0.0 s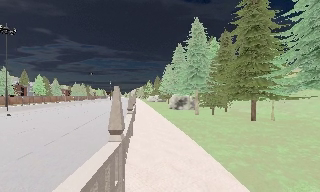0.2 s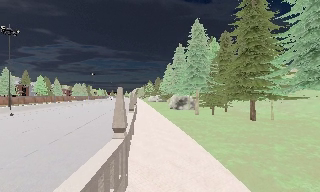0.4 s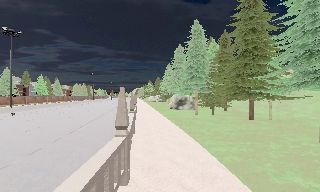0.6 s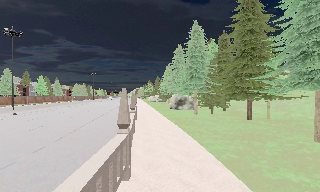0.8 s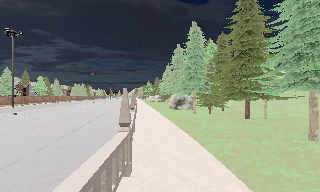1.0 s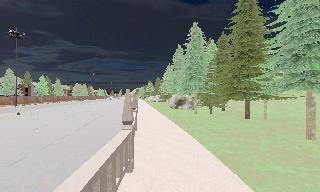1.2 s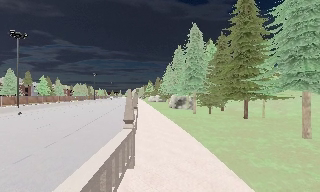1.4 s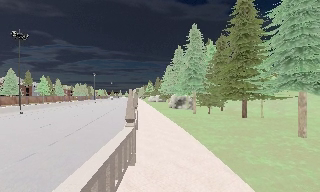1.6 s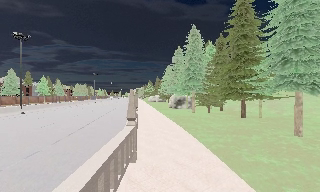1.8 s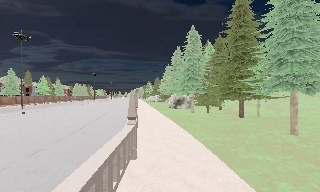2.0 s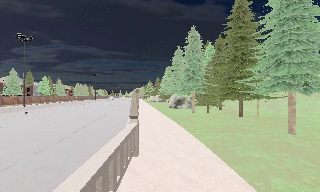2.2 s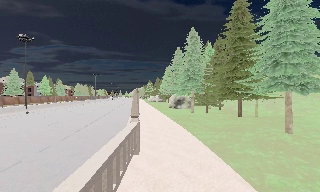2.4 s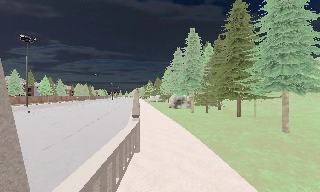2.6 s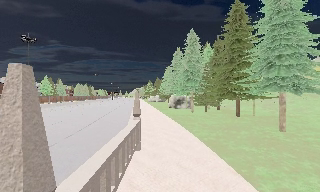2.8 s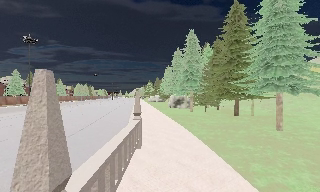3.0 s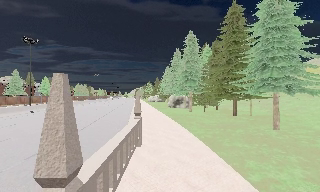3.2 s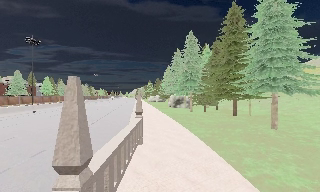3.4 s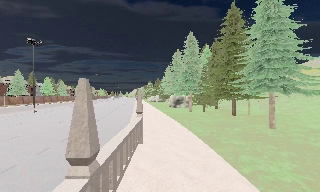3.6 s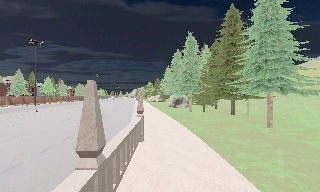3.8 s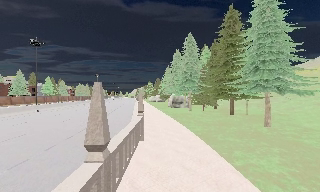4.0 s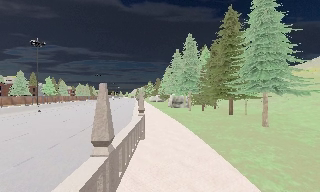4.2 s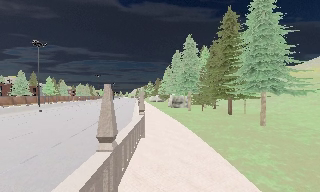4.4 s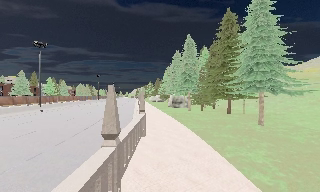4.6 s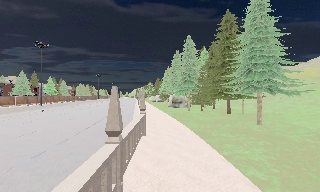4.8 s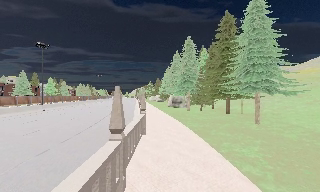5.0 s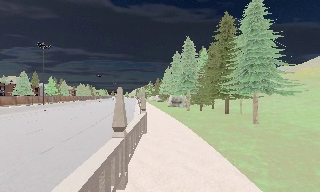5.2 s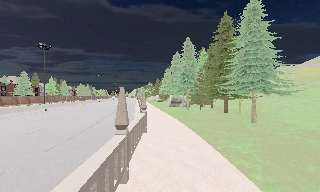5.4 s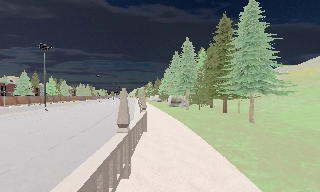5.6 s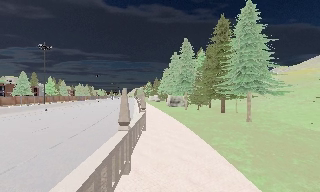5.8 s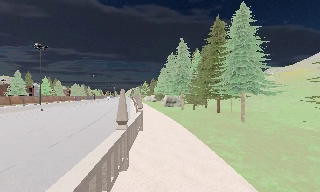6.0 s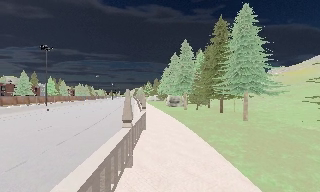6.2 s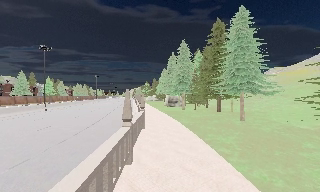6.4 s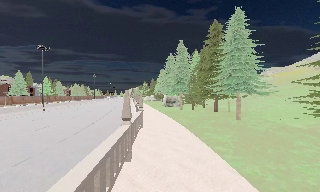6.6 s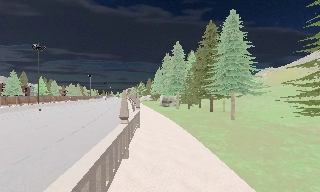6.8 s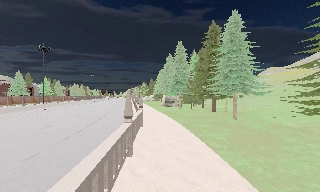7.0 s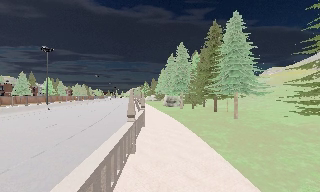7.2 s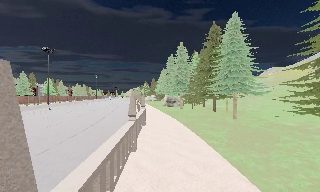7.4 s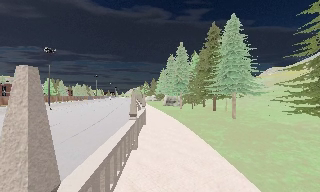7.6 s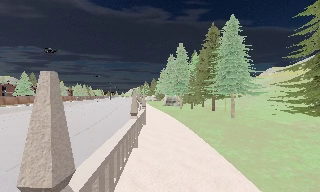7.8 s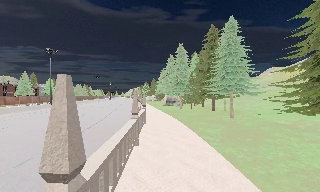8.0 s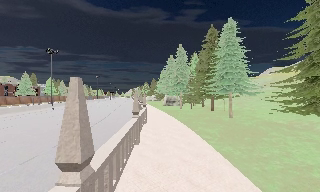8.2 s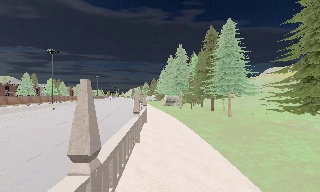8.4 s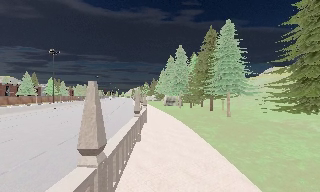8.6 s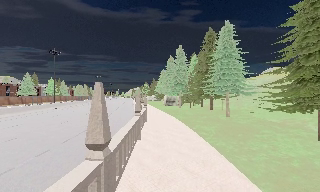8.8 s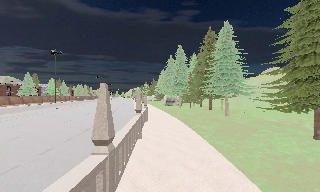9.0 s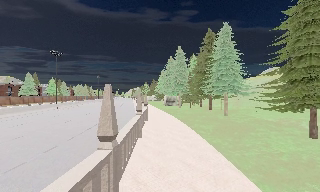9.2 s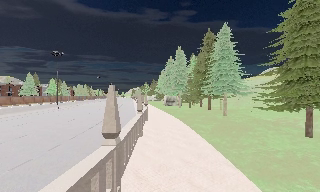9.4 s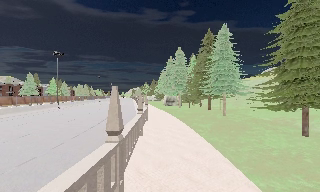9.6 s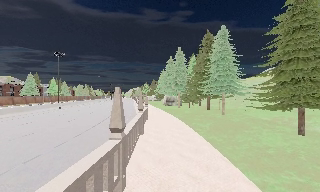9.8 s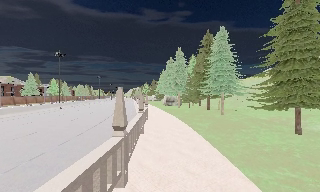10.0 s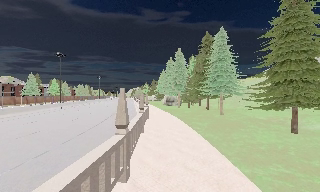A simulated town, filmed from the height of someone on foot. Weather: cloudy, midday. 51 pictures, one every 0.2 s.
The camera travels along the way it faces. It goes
backward.
0.0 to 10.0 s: The camera travels backward, about 13 m, so what stands in front gets smaller.
The film runs backward here.
